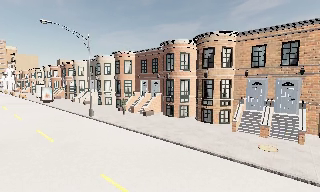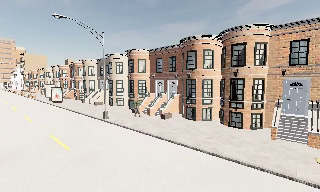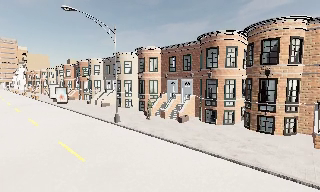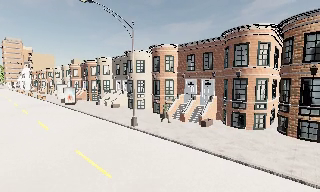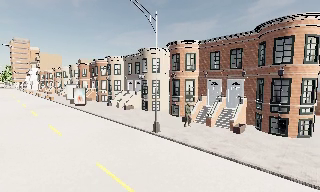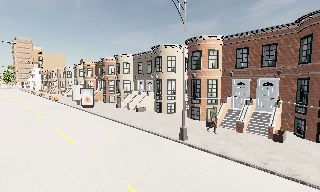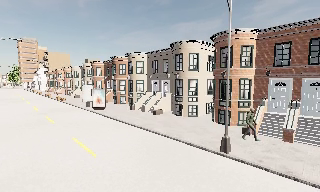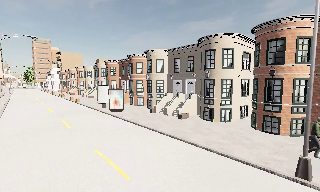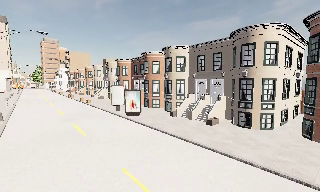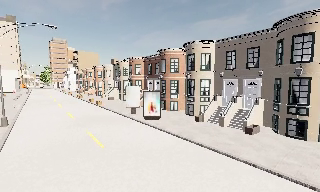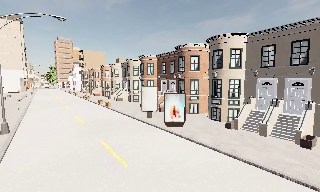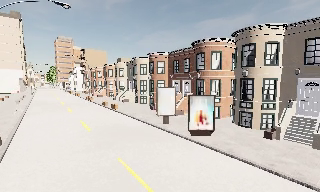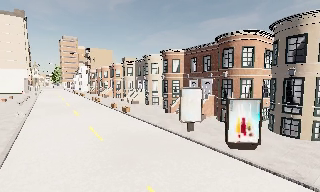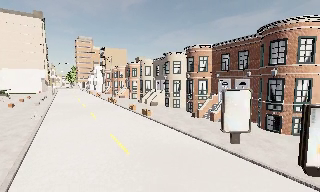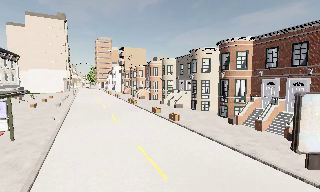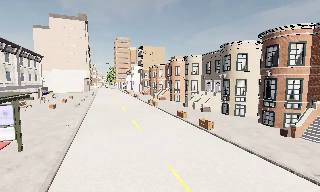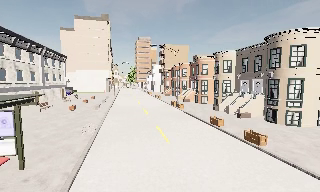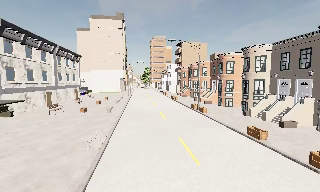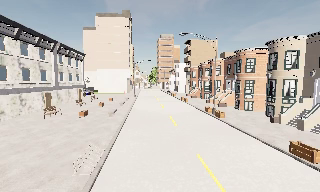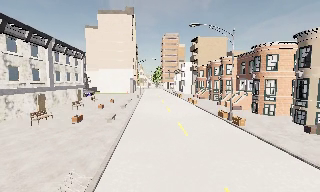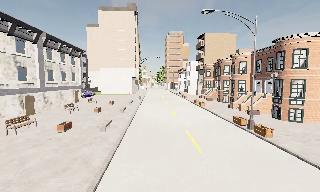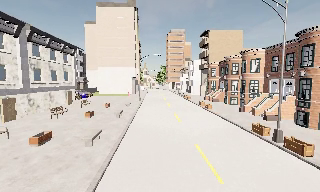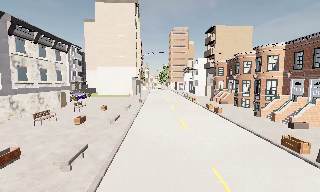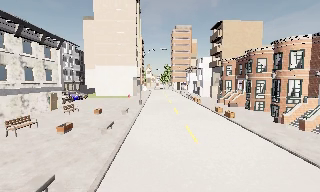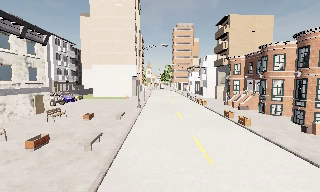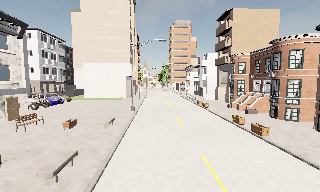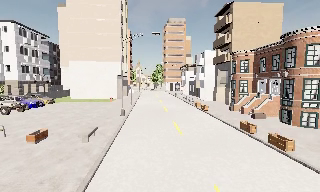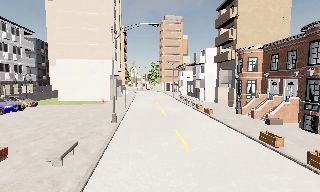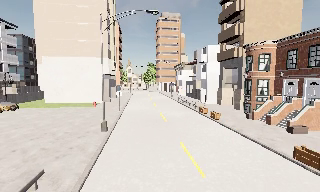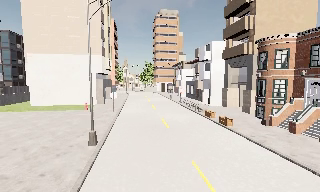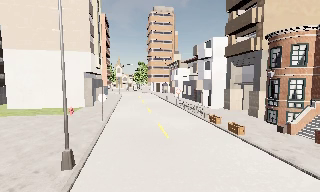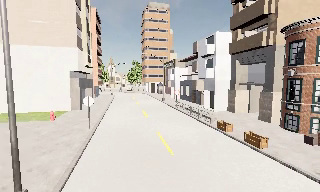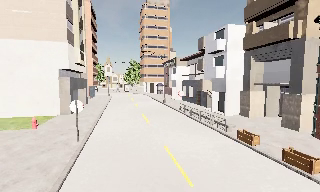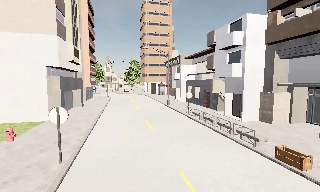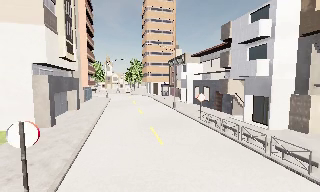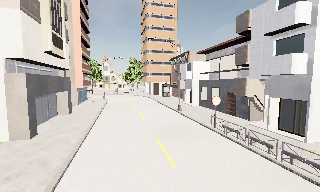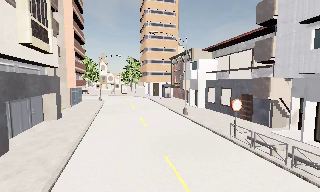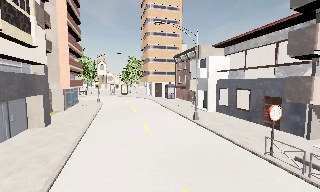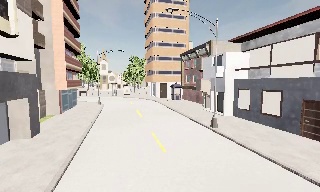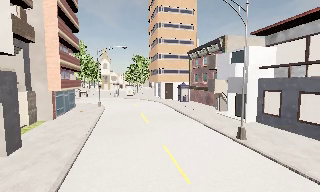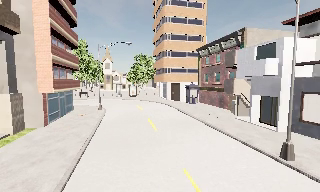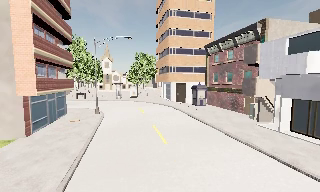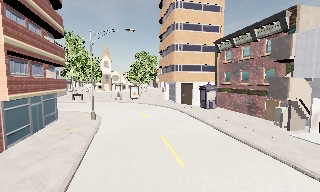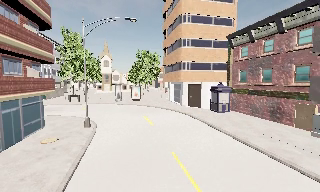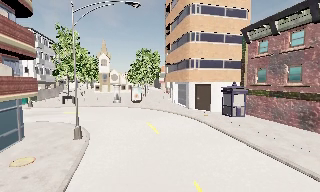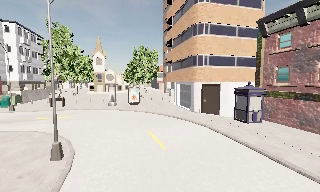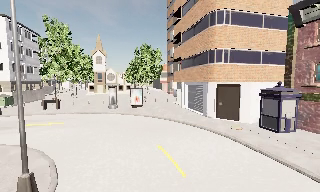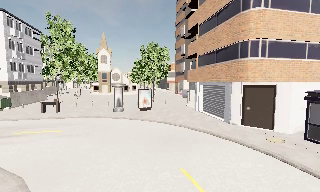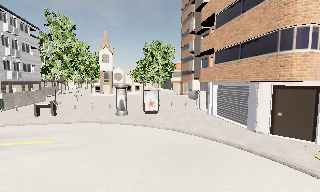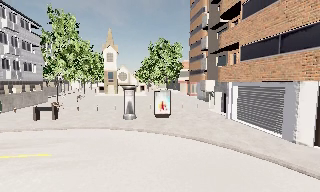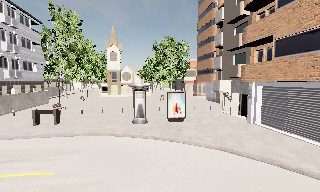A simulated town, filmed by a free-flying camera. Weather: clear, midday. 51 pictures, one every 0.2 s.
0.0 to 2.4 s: The scene slides to the right, as the camera pans about 15 degrees to its left. It travels forward and to its left, about 25 m, so what stands in front looms larger.
2.4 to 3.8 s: The scene slides to the right, as the camera pans about 30 degrees to its left. It travels forward, about 16 m.
3.8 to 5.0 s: The camera travels forward, about 14 m, so what stands in front looms larger.
5.0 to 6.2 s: The camera pans to its right, which is clockwise from overhead, by about 10 degrees. It travels forward, about 13 m, so what stands in front looms larger.
6.2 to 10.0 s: The camera travels forward, about 45 m, so what stands in front looms larger.
The film runs backward here.
